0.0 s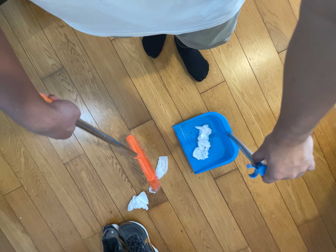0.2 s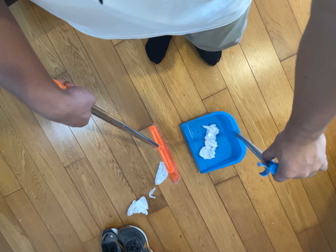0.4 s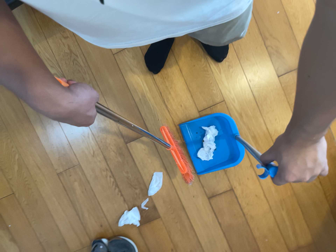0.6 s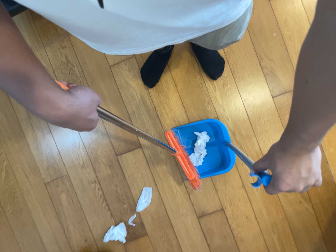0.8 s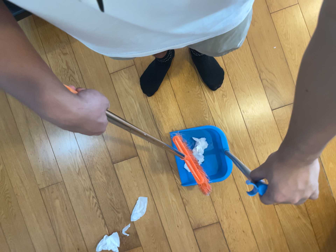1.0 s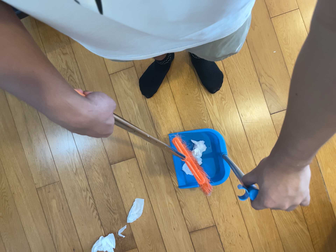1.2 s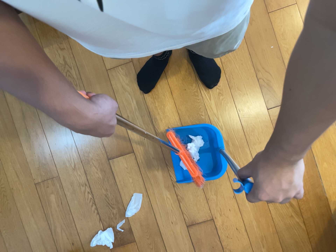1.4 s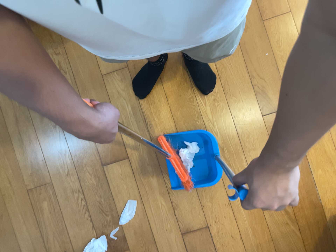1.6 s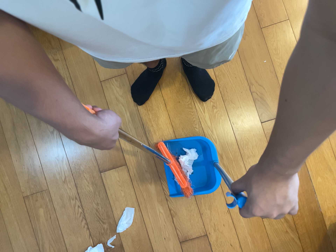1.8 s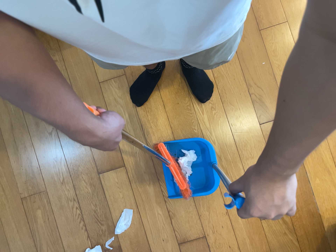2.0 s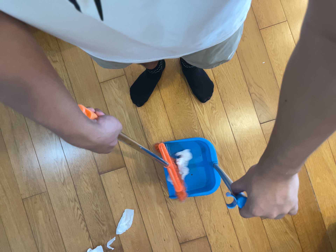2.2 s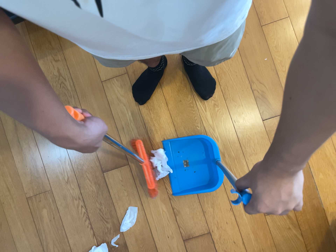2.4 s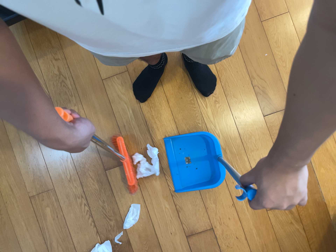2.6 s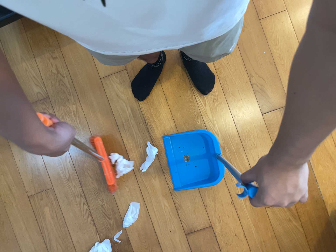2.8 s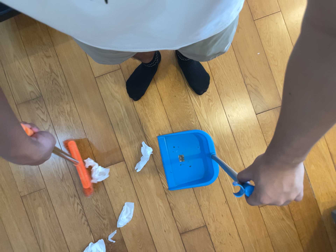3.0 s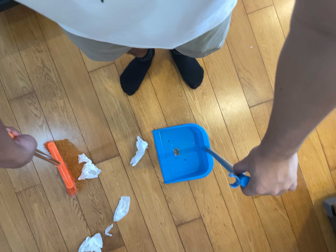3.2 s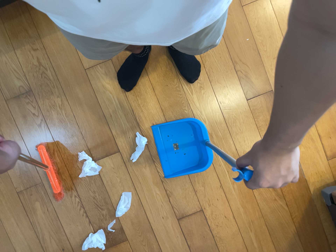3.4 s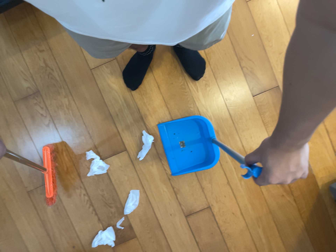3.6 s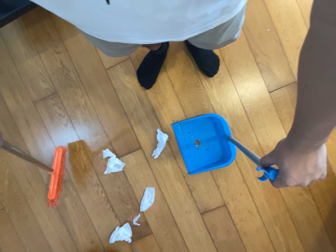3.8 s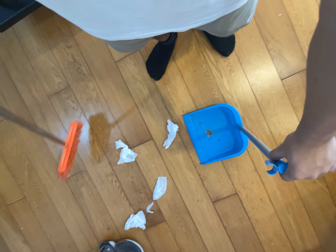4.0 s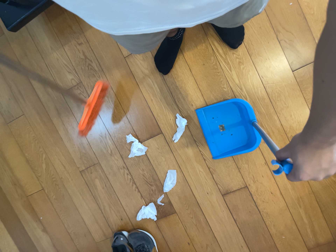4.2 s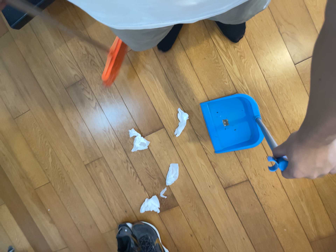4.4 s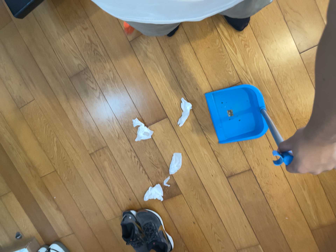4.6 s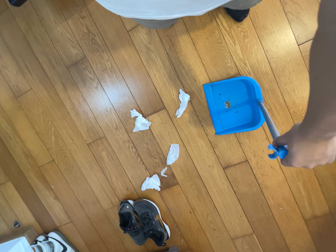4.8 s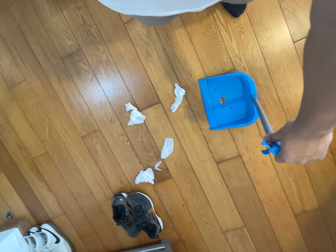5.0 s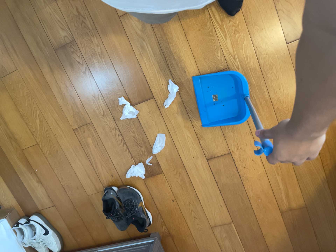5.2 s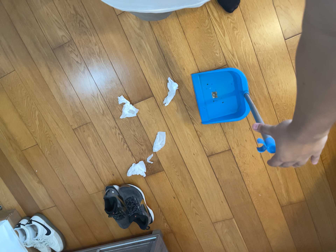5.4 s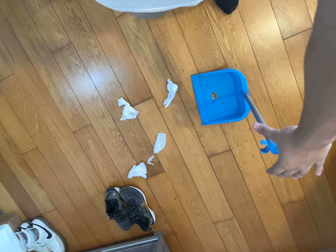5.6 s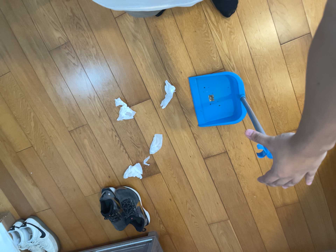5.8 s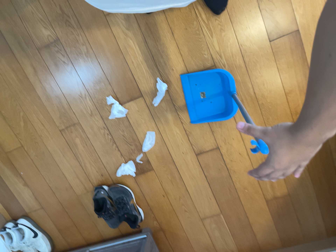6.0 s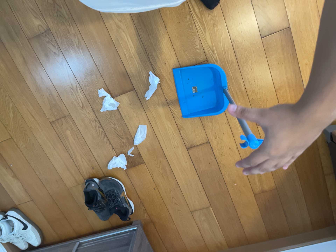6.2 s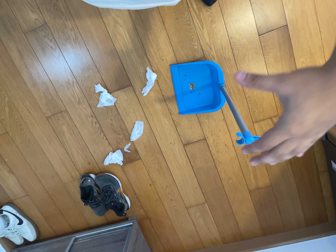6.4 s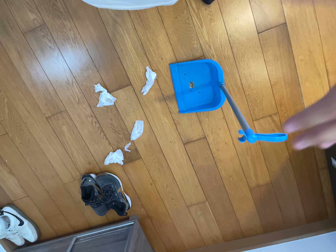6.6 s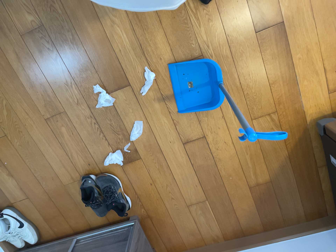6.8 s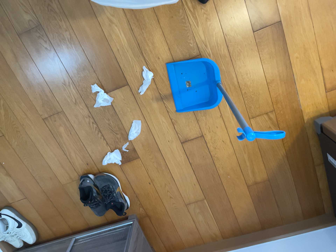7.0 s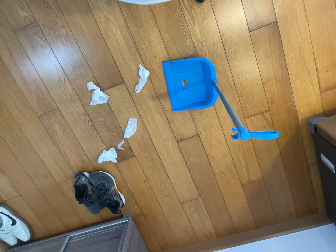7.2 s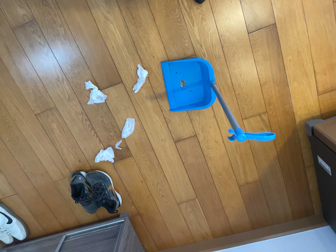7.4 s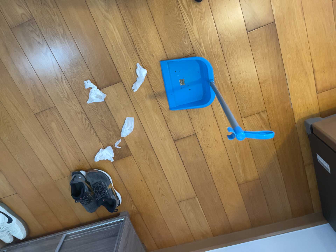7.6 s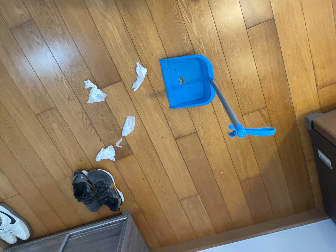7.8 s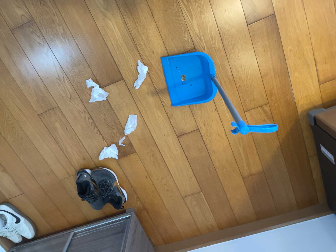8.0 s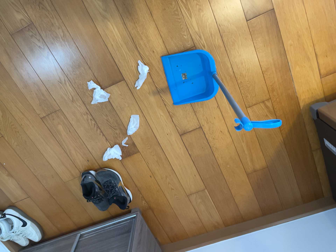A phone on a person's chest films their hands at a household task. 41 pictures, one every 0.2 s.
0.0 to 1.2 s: The camera travels to its right, about 8 cm, so close, fixed things drift to the left. It rolls about its line of sight by about 10 degrees, and the scene rotates clockwise.
1.2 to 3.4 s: The camera shifts only a little, or ends up much as it began.
3.4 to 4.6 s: The camera pans to its left by about 15 degrees. It travels to its right and backward, about 12 cm. Its aim tips toward the bottom of its view by about 10 degrees, and the scene shifts upward.
4.6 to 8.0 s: The camera pans to its right by about 10 degrees. It travels to its left and backward, about 10 cm. Its aim tips toward the bottom of its view by about 10 degrees, and the scene shifts upward.
The film runs backward here.
